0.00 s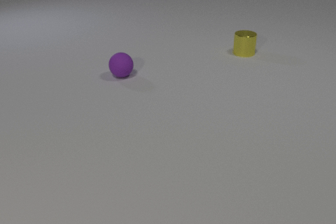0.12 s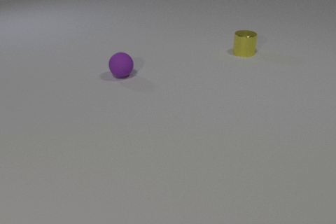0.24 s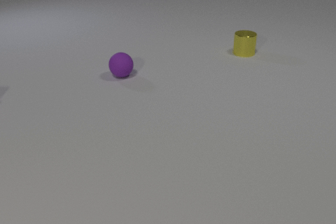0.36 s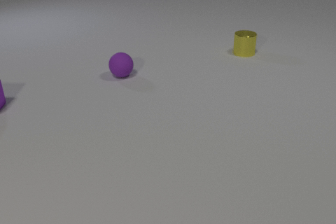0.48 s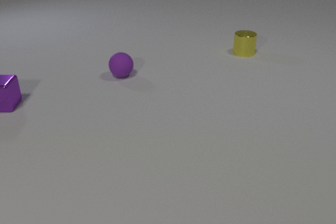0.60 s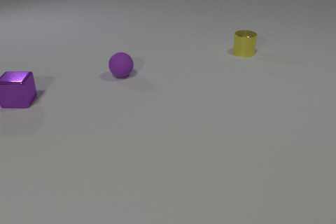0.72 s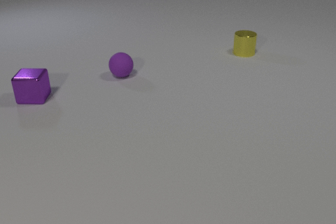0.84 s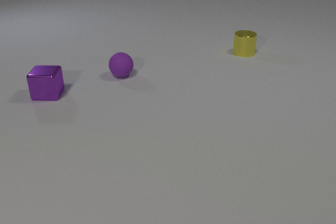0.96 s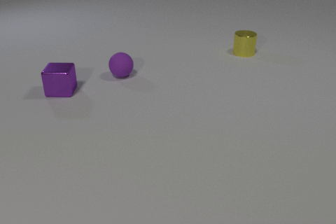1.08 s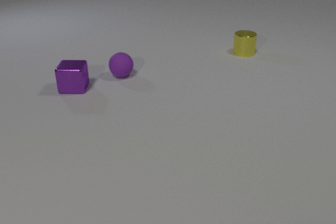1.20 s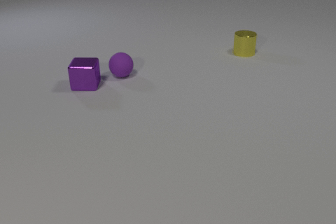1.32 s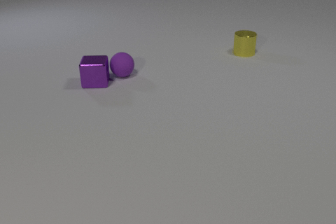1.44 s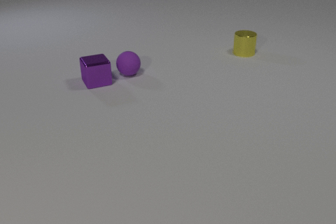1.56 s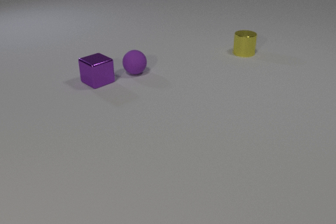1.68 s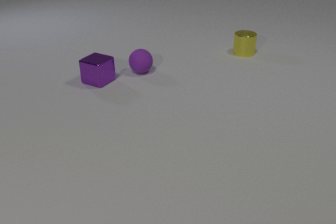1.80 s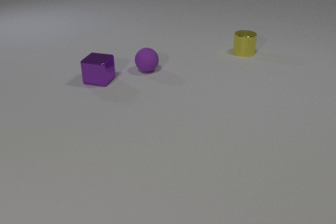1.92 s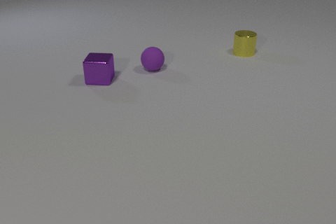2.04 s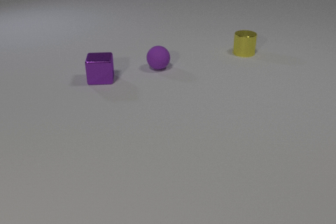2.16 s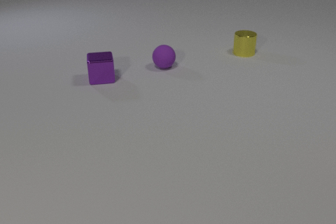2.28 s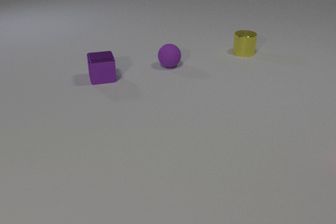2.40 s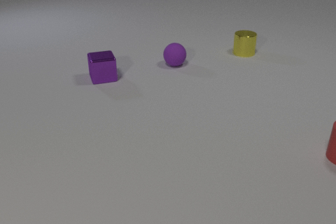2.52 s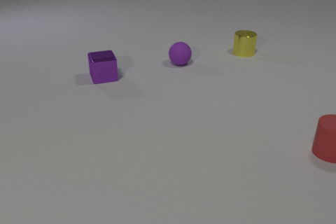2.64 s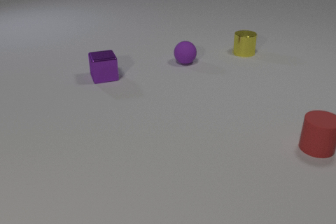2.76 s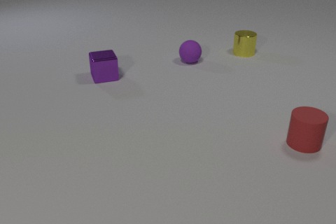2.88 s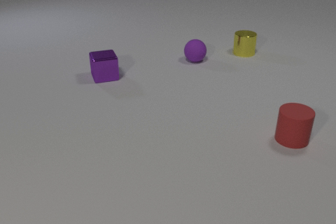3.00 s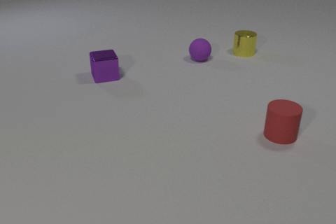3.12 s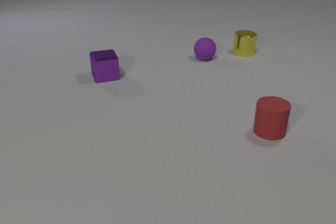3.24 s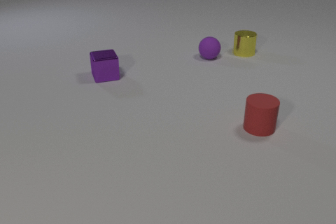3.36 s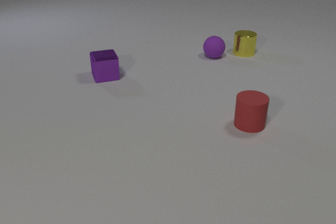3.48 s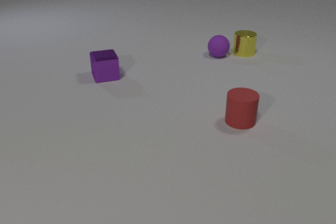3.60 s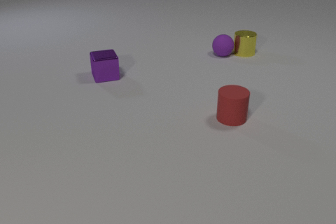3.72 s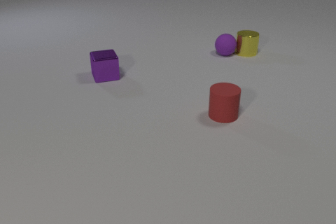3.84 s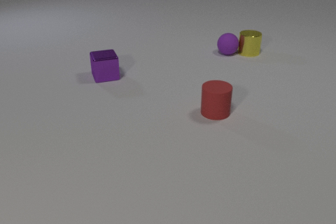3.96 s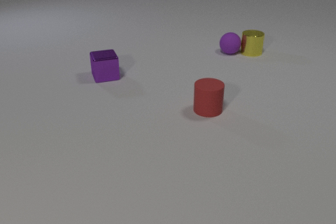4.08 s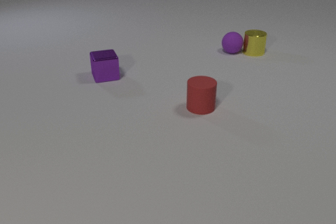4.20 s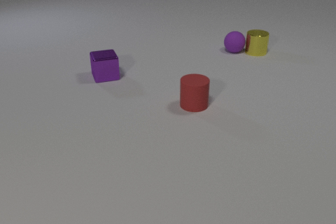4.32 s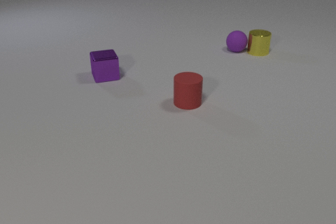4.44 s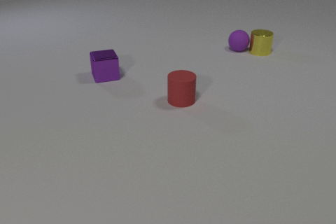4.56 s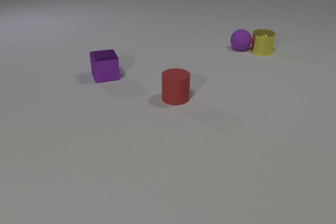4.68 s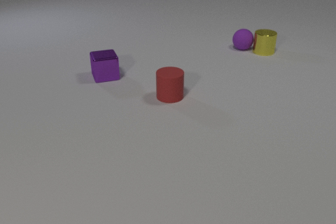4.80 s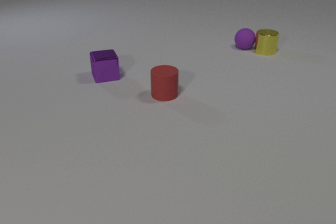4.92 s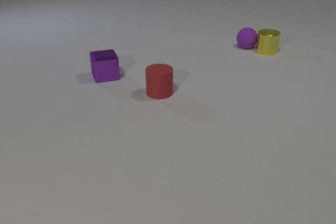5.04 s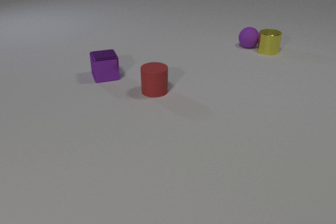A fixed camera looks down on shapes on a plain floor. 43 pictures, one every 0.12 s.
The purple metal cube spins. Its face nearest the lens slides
to the right.
The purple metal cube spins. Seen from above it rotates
counterclockwise.
0.00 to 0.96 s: The purple metal cube comes in at the left edge, slides to the right.
0.96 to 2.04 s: The purple metal cube slides to the right and away from the camera, spins so that its near face slides to the right, counterclockwise seen from above. The purple rubber sphere rolls to the right and away from the camera. The purple metal cube and the purple rubber sphere collide.
2.04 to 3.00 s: The purple metal cube slides away from the camera. The purple rubber sphere rolls to the right and away from the camera. The red rubber cylinder comes in at the right edge, slides to the left.
3.00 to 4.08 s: The purple rubber sphere rolls to the right and away from the camera. The yellow metal cylinder slides to the right. The red rubber cylinder slides to the left and away from the camera. The purple rubber sphere and the yellow metal cylinder collide.
4.08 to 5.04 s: The purple rubber sphere rolls away from the camera and to the right. The yellow metal cylinder slides to the right and away from the camera. The red rubber cylinder slides to the left and away from the camera.
What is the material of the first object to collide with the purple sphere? metal.
How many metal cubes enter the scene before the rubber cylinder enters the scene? 1.
What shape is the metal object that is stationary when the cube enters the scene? cylinder.
